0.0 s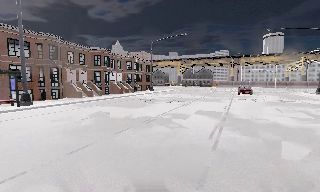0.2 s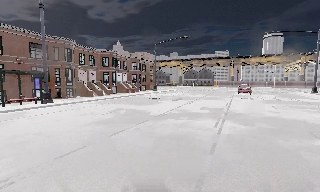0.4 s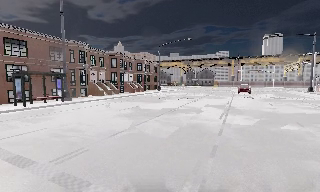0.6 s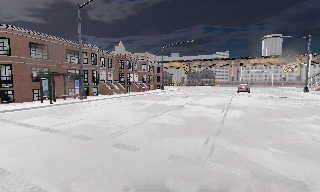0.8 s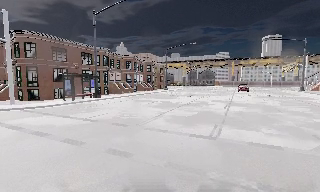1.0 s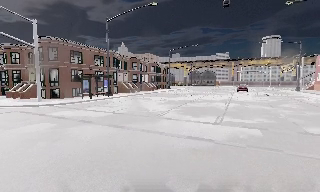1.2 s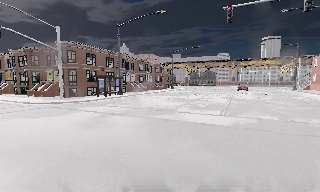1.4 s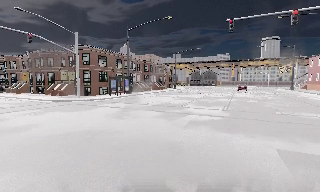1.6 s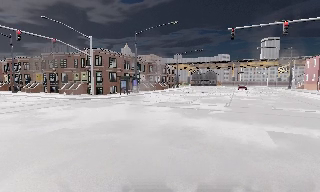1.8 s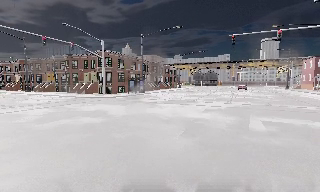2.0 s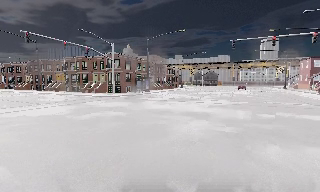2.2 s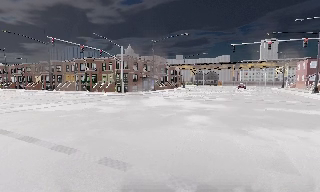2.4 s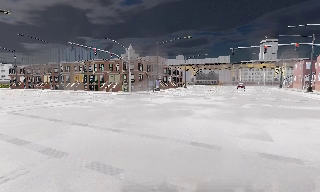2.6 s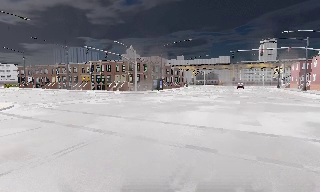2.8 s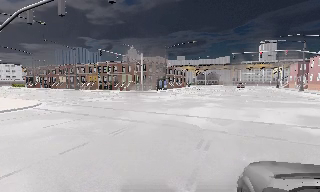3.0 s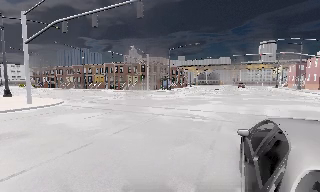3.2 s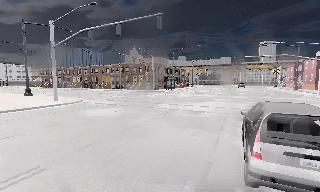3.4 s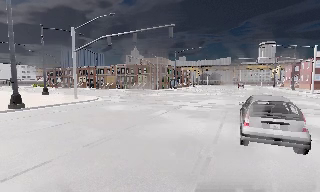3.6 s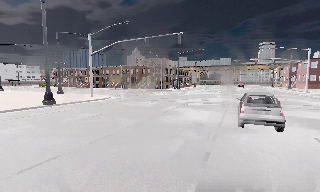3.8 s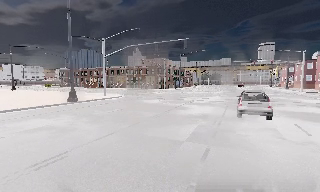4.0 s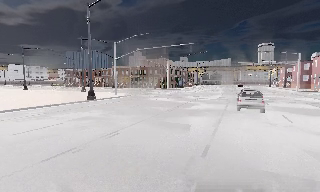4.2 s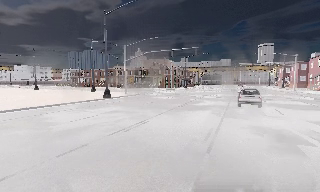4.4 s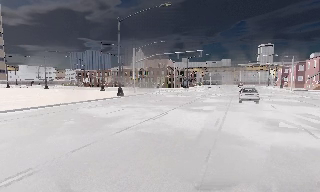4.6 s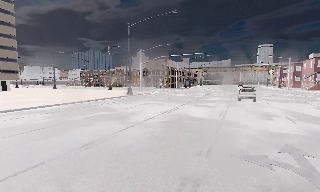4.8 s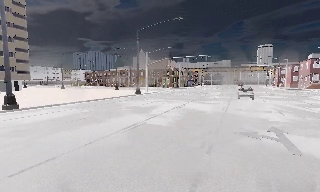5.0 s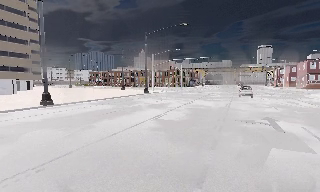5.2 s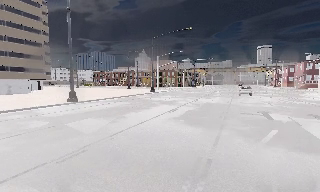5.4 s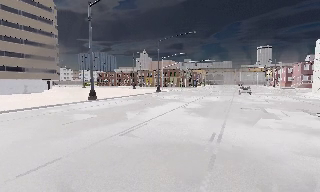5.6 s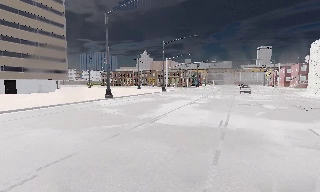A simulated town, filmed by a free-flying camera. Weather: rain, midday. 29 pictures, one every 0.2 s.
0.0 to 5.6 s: The camera travels backward and to its left, about 60 m, so what stands in front gets smaller.
The film runs backward here.
